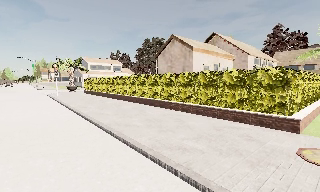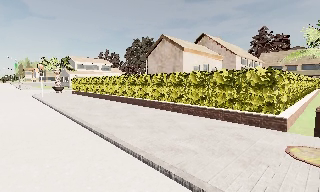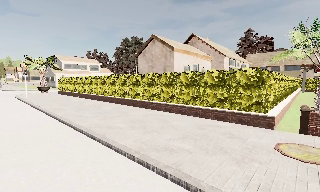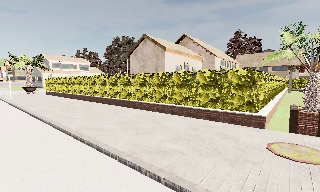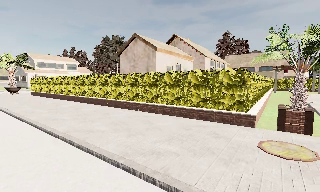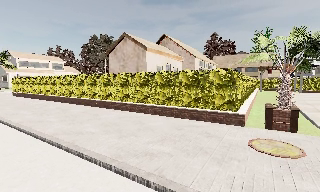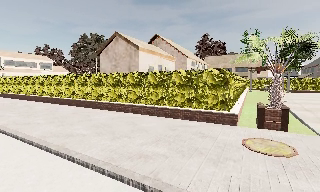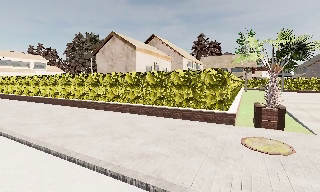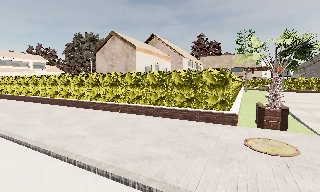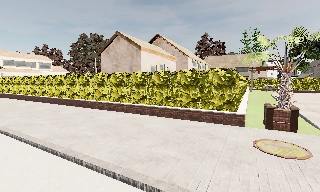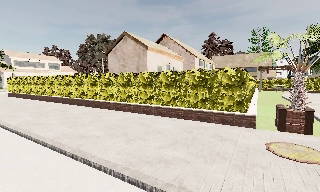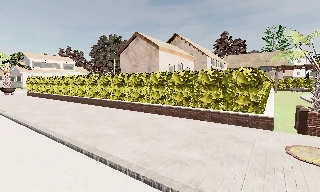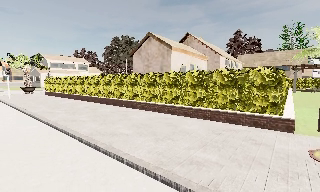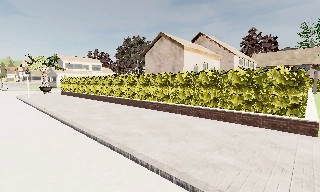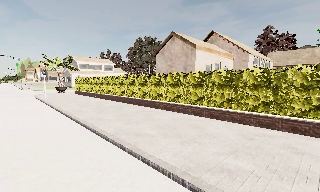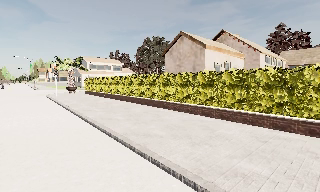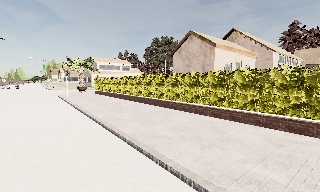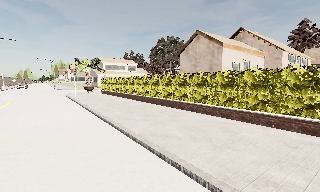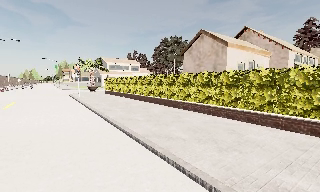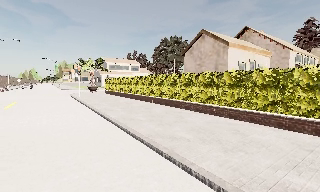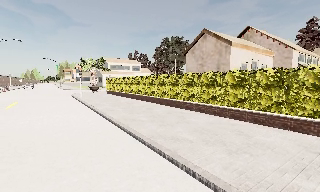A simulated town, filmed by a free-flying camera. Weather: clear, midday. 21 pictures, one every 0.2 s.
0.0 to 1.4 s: The camera swings to its right by about 20 degrees, and the scene slides to the left.
1.4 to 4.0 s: The camera swings to its left by about 30 degrees, and the scene slides to the right. It travels to its left and forward, about 1 m, so close, fixed things drift to the right.
The film runs forward here.
